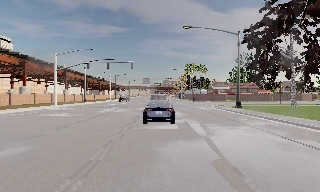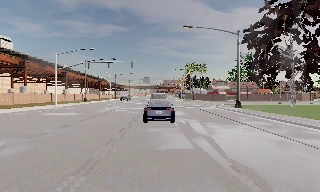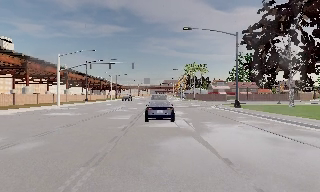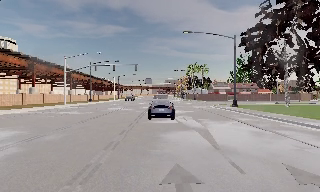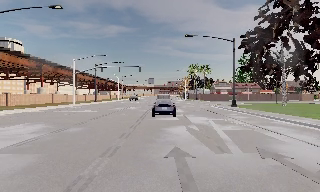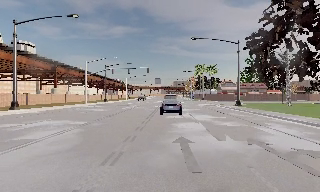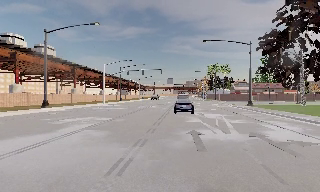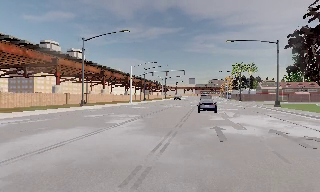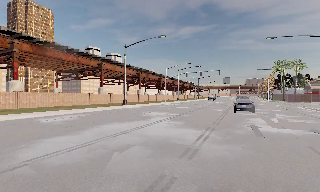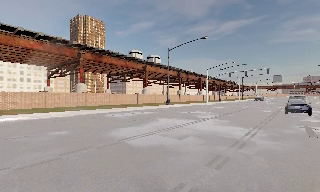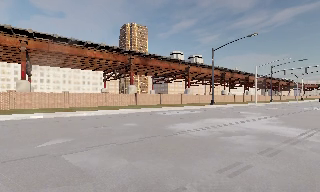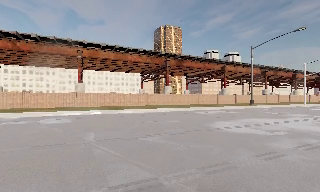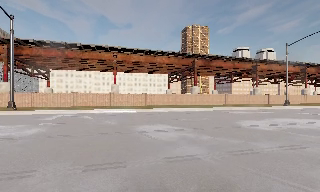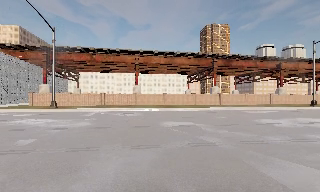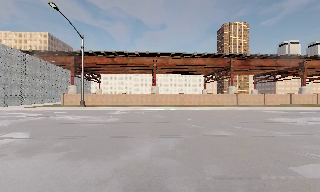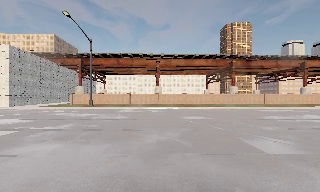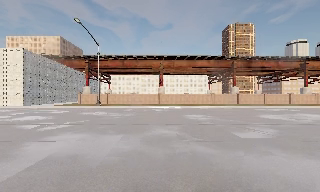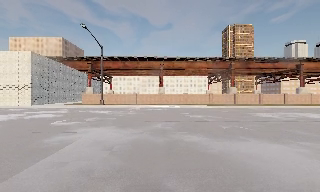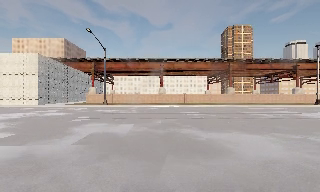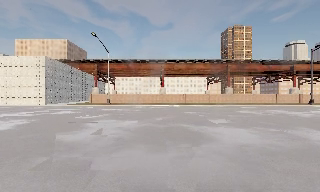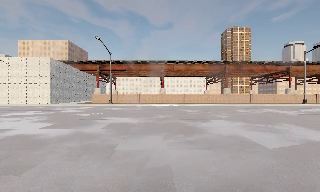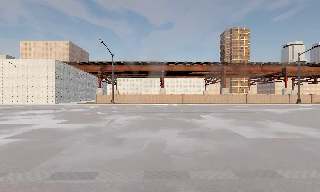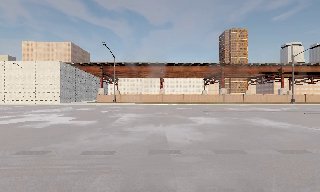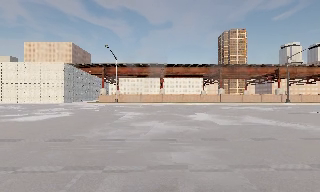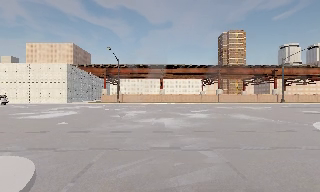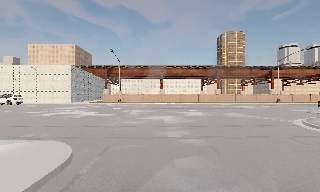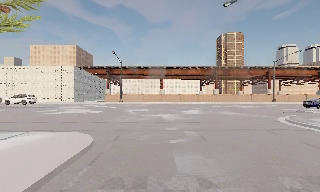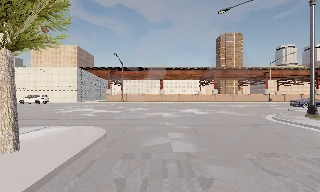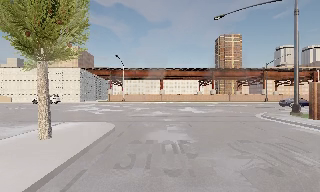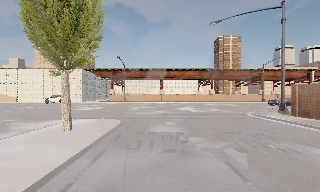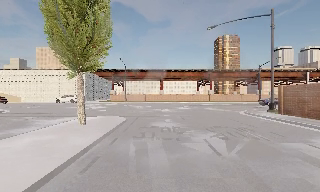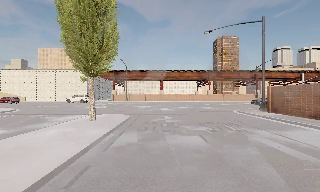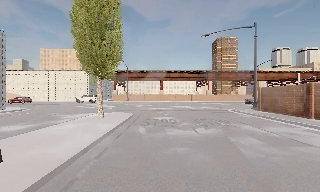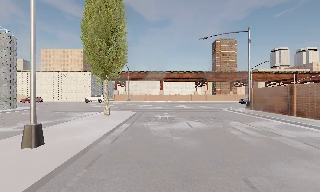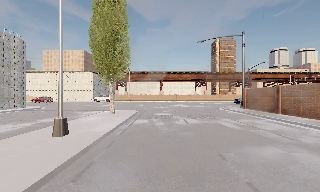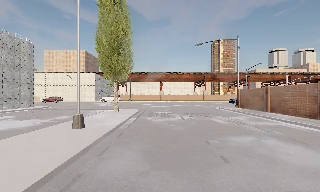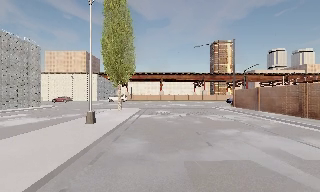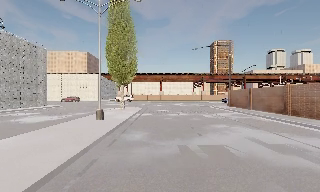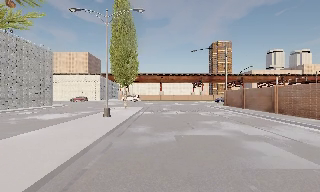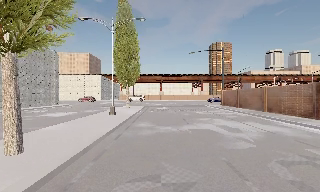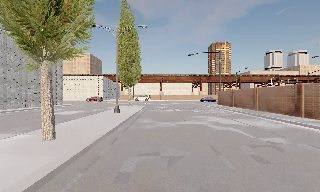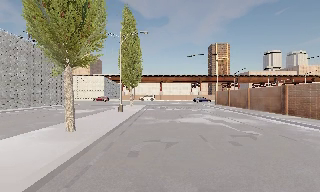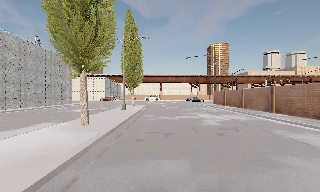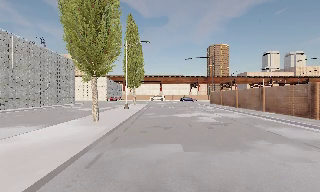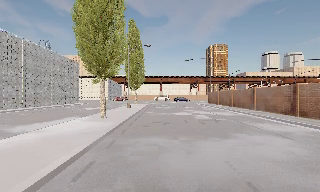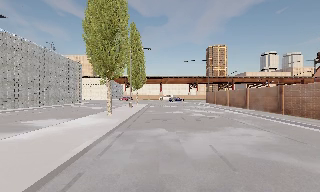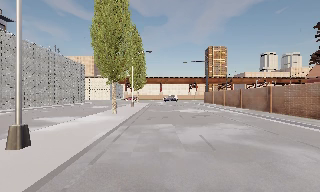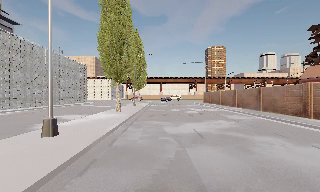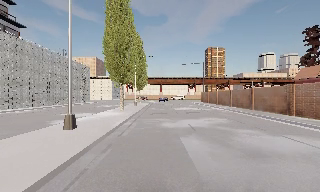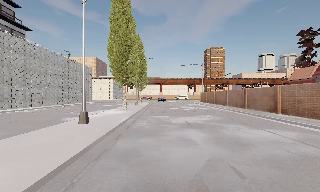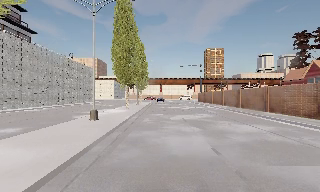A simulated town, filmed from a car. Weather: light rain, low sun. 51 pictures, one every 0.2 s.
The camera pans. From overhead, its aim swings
counterclockwise.
The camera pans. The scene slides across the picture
to the right.
0.0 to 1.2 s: The camera travels backward, about 6 m, so what stands in front gets smaller. It gains speed.
1.2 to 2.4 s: The camera pans to its left, which is counterclockwise from overhead, by about 70 degrees. It travels backward and to its left, about 9 m.
2.4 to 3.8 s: The camera pans to its left, which is counterclockwise from overhead, by about 15 degrees. It travels backward, about 10 m, so what stands in front gets smaller.
3.8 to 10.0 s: The camera travels backward, about 45 m, so what stands in front gets smaller.
The film runs backward here.
